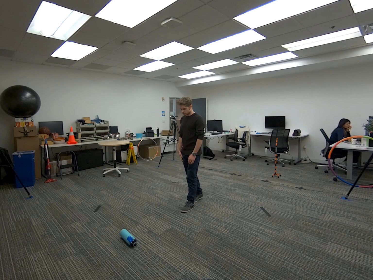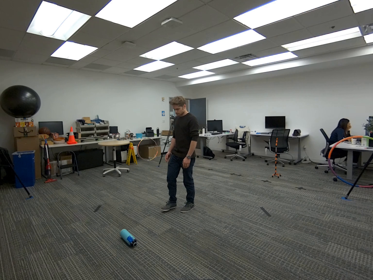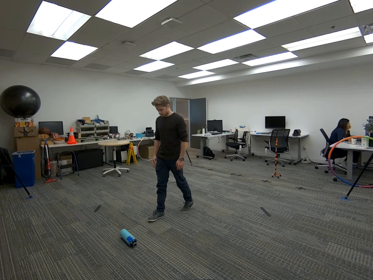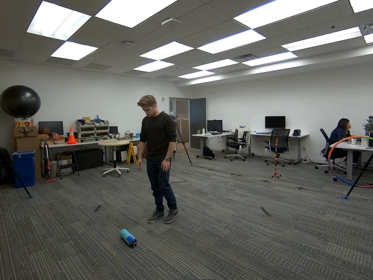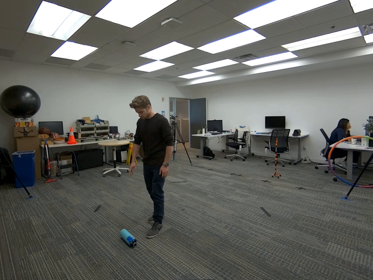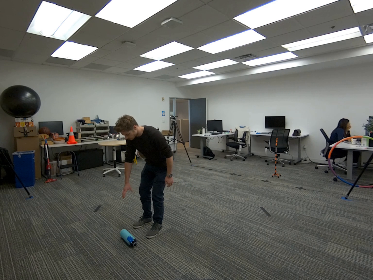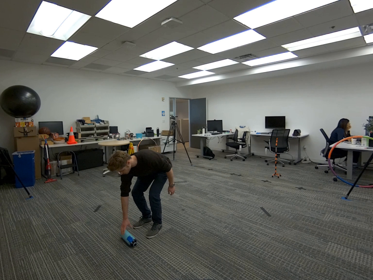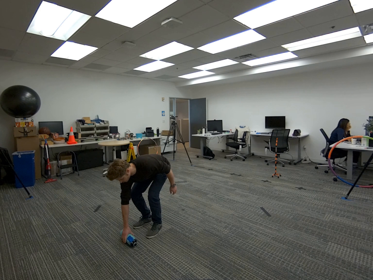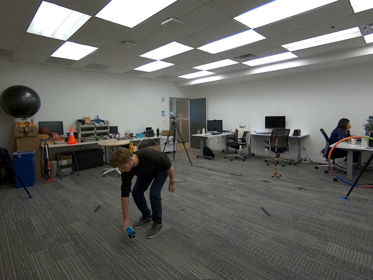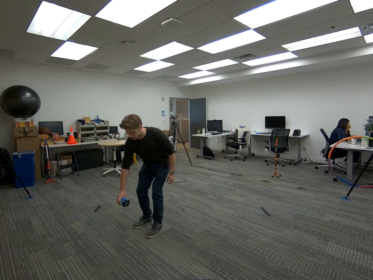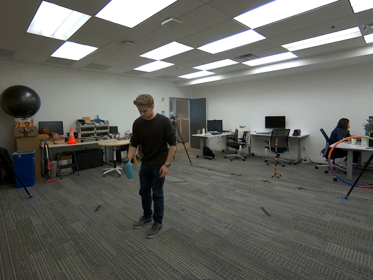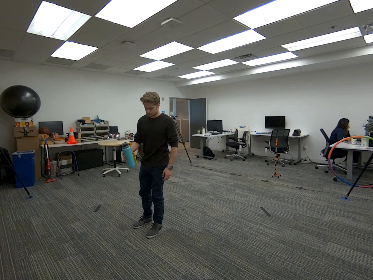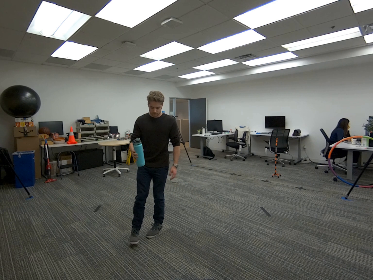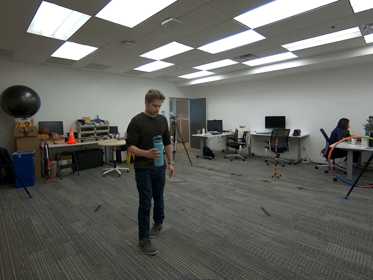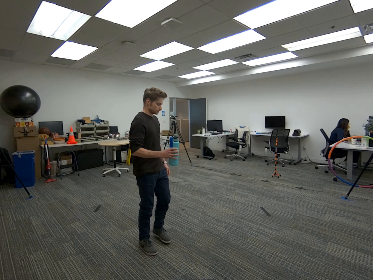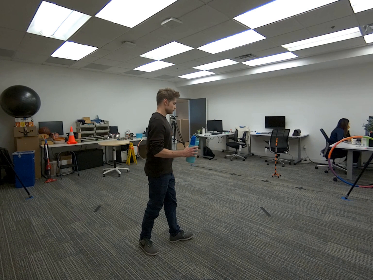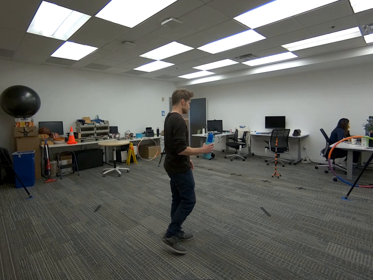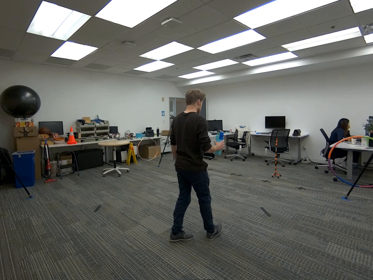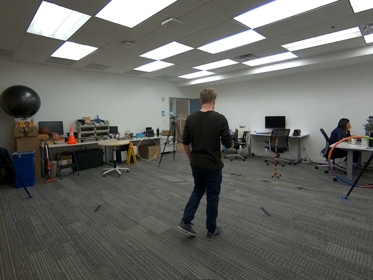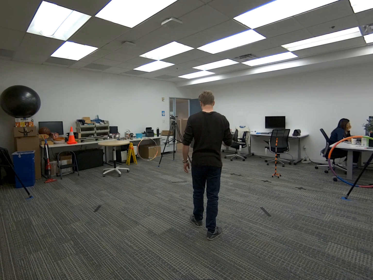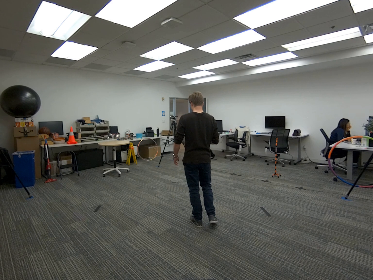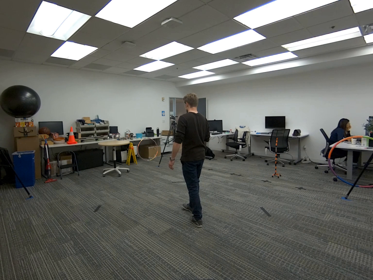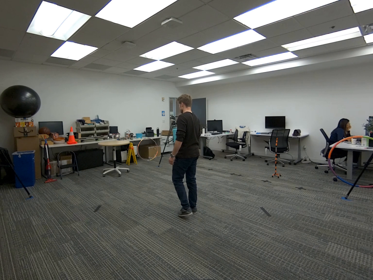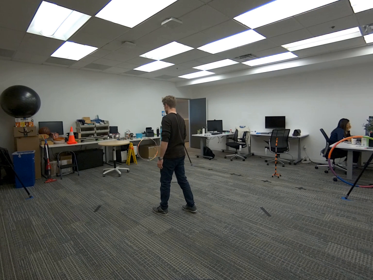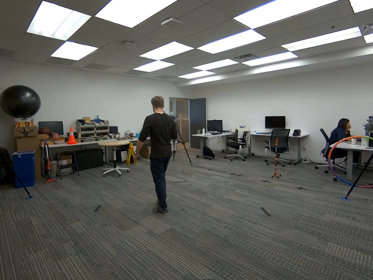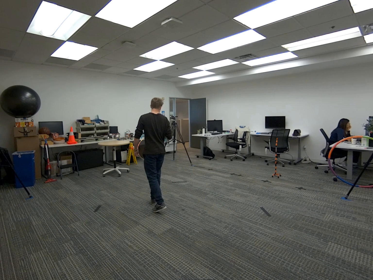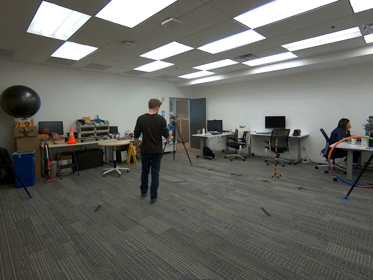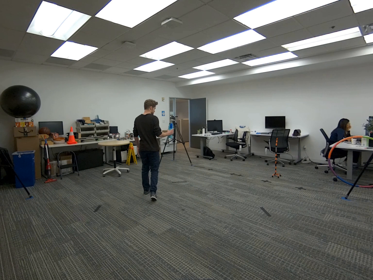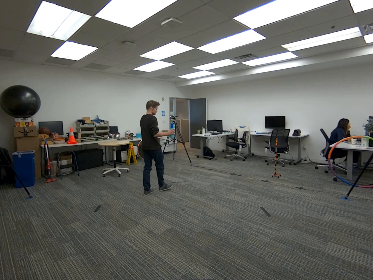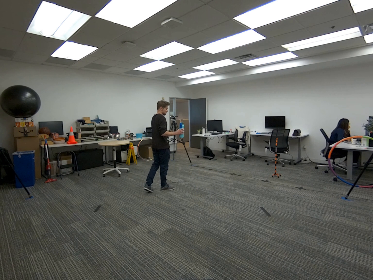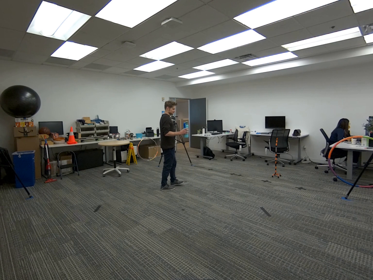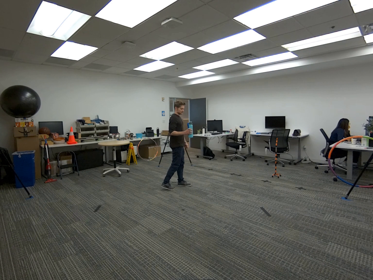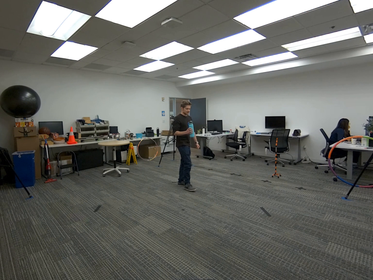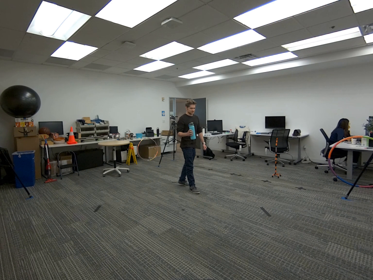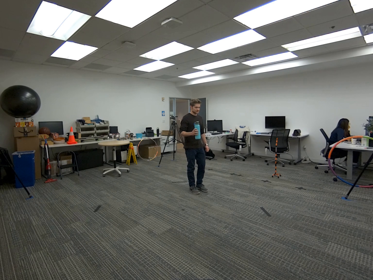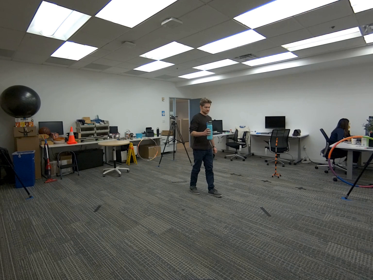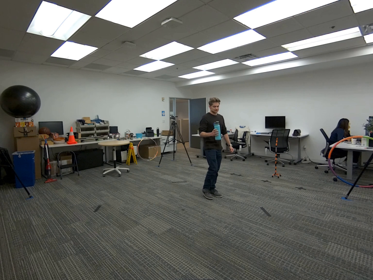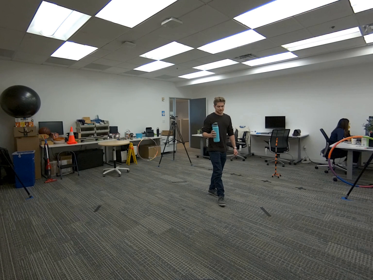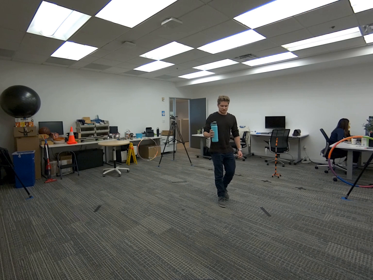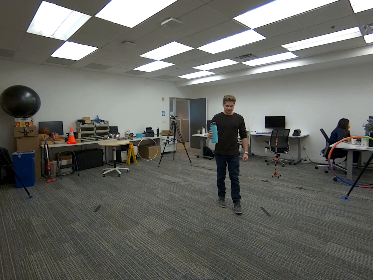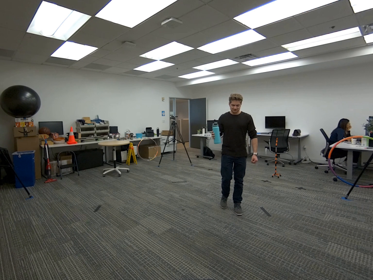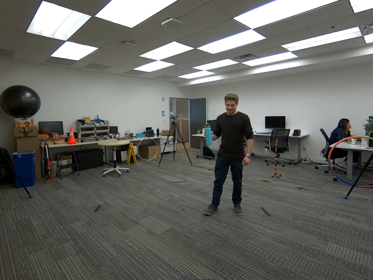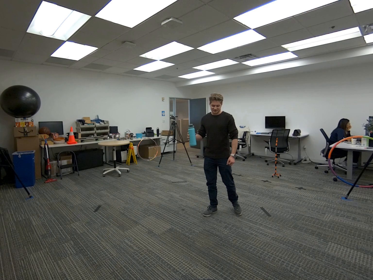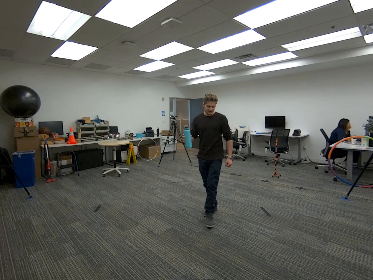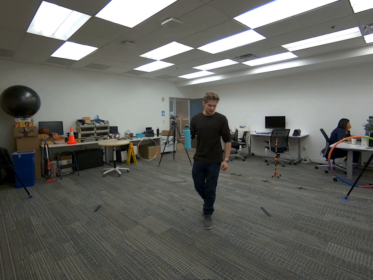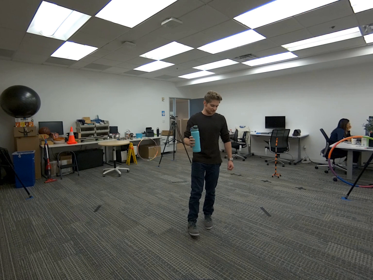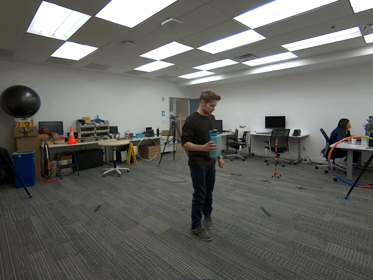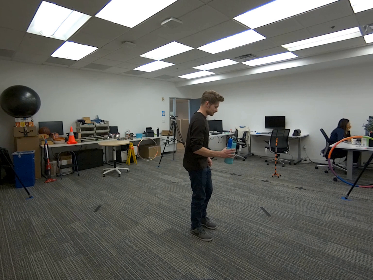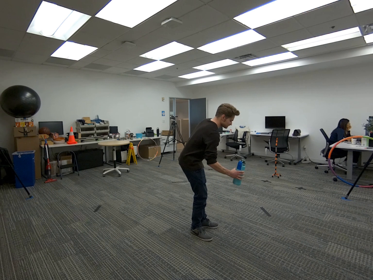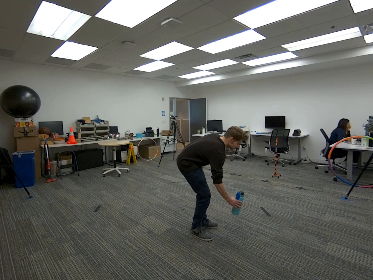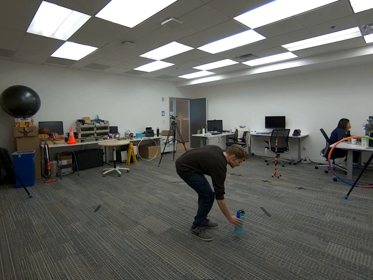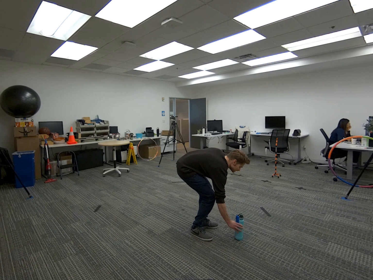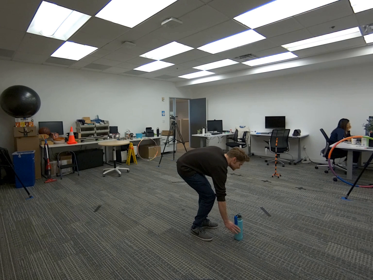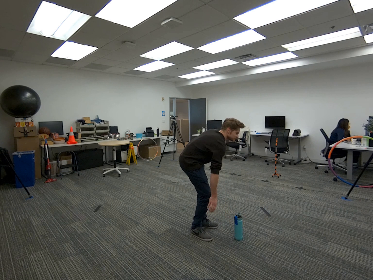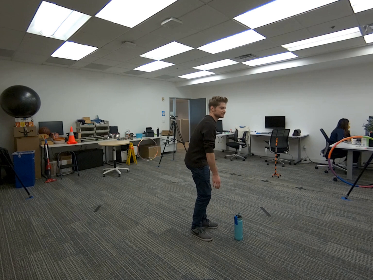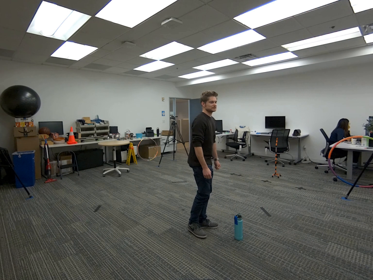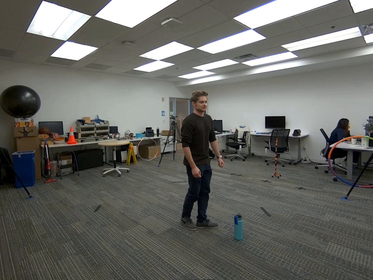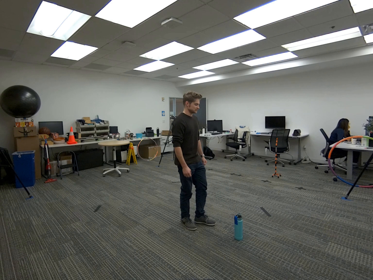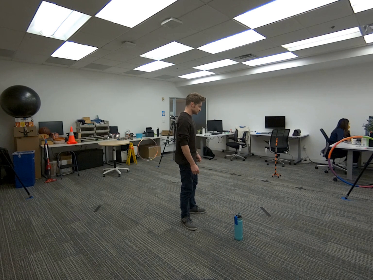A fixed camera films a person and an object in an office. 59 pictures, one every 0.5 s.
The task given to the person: Walk to the cyan water bottle on the ground. Pick it up with your right hand and hold it as you walk around. When finished, place the bottle back on the ground.
